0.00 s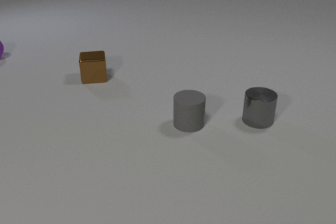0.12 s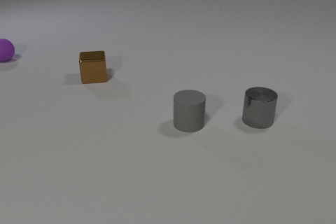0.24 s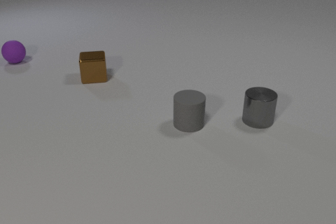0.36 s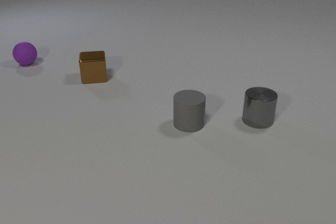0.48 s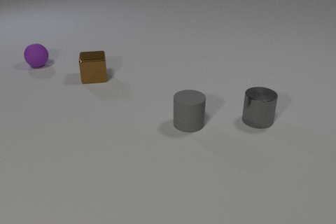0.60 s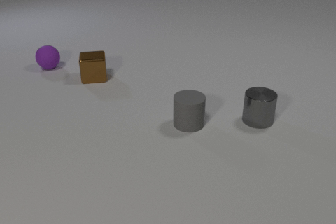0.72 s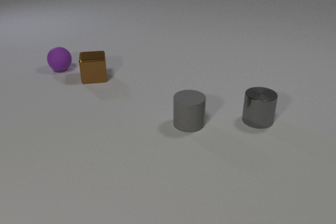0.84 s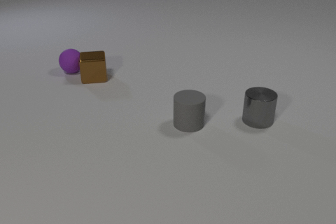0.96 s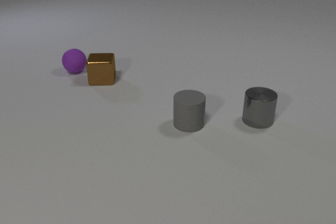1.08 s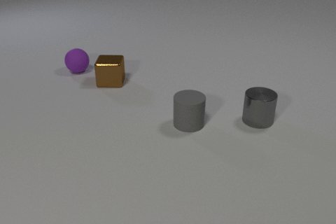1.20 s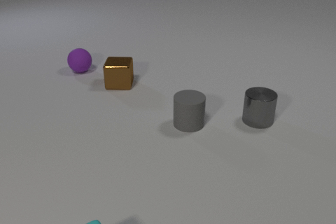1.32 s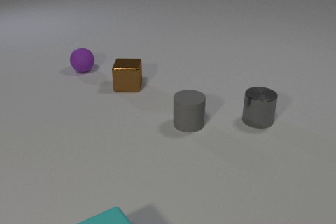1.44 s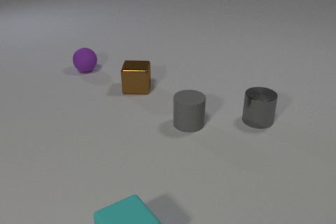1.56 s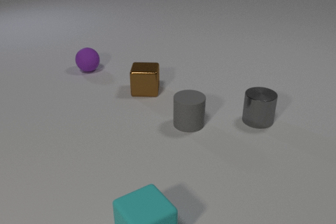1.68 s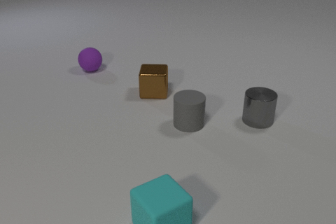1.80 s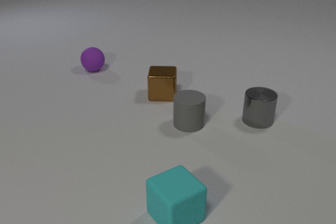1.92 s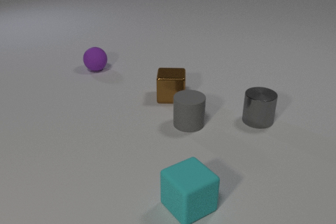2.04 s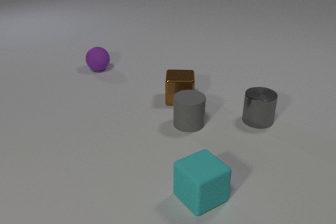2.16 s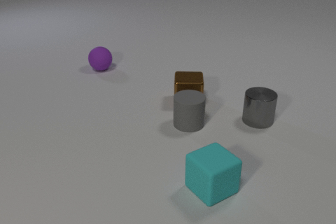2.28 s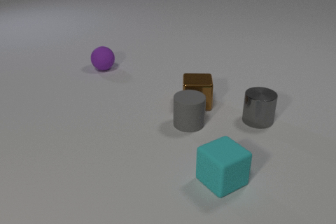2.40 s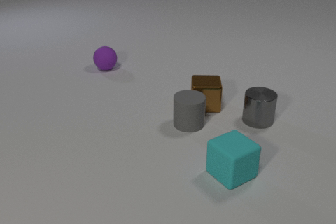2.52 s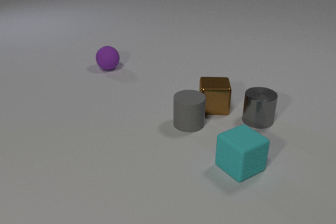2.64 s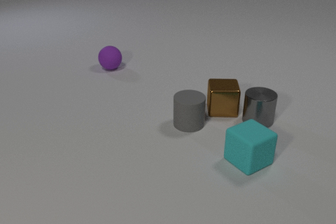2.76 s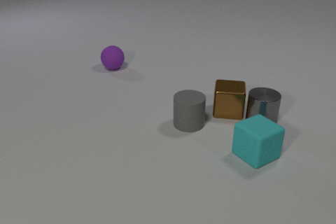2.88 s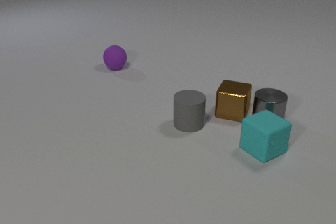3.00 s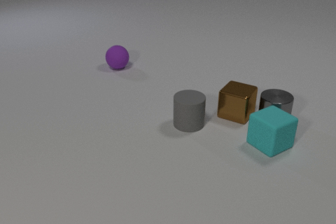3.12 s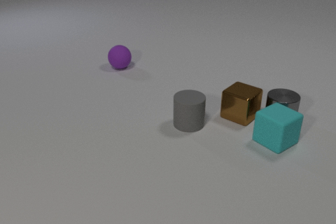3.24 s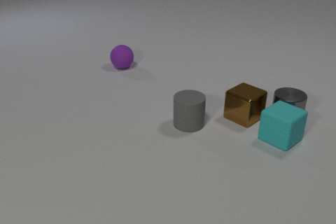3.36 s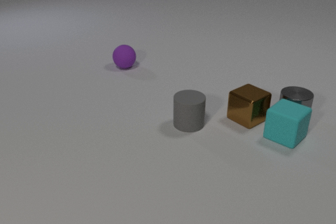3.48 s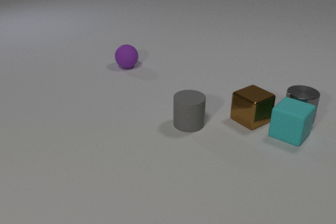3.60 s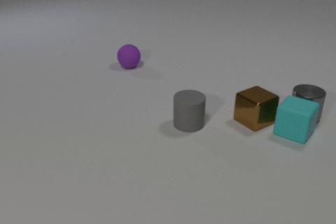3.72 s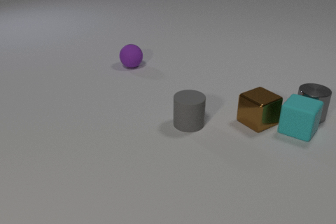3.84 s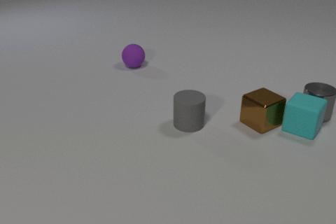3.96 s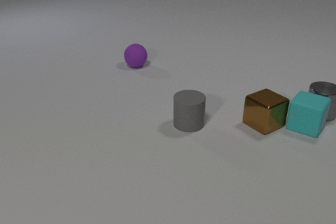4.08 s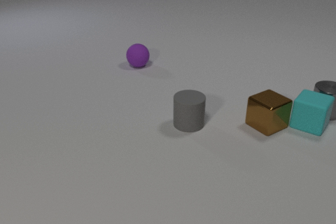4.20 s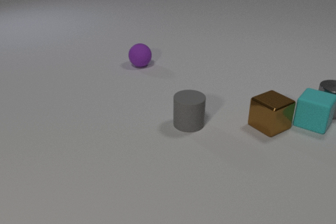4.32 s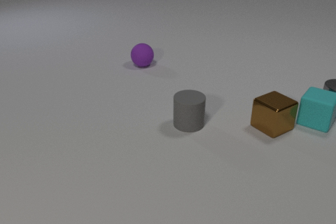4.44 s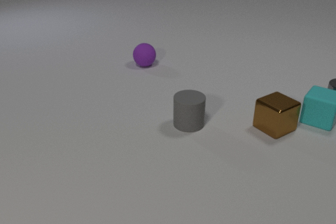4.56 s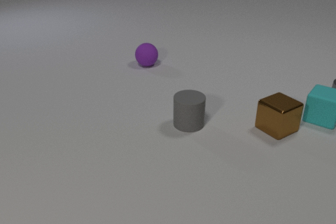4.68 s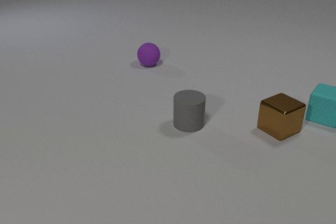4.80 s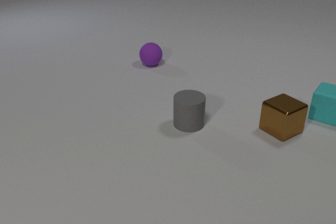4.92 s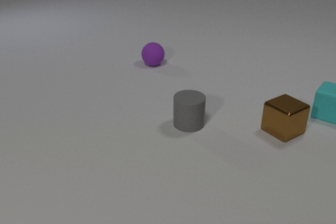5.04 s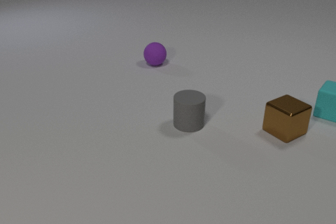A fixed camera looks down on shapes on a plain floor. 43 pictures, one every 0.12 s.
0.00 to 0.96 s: The purple rubber sphere rolls to the right and toward the camera. The brown metal cube slides to the right and toward the camera. The purple rubber sphere and the brown metal cube collide.
0.96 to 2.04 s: The purple rubber sphere rolls to the right. The brown metal cube slides to the right and toward the camera. The cyan rubber cube comes in at the bottom edge, slides to the right and away from the camera.
2.04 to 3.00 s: The purple rubber sphere rolls to the right. The brown metal cube slides to the right and toward the camera, spins clockwise seen from above by about 30 degrees, its near face sliding to the left. The gray metal cylinder slides to the right. The cyan rubber cube slides away from the camera and to the right. The brown metal cube and the gray metal cylinder collide.
3.00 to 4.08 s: The purple rubber sphere rolls to the right. The brown metal cube slides to the right and toward the camera, spins so that its near face slides to the left, clockwise seen from above. The gray metal cylinder slides to the right and away from the camera. The cyan rubber cube slides away from the camera and to the right, spins so that its near face slides to the right, counterclockwise seen from above. The gray metal cylinder and the cyan rubber cube collide. The brown metal cube and the cyan rubber cube collide.
4.08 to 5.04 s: The purple rubber sphere rolls to the right. The brown metal cube slides to the right. The gray metal cylinder slides to the right and away from the camera, leaves at the right edge. The cyan rubber cube slides away from the camera and to the right.
What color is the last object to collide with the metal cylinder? cyan.
What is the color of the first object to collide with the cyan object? gray.
How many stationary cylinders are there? 1.
